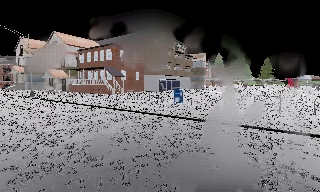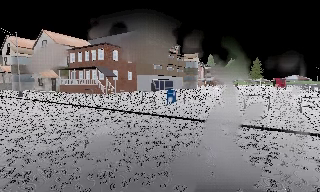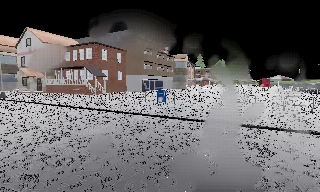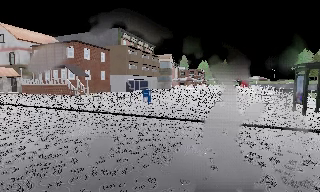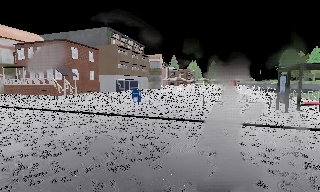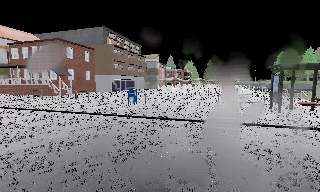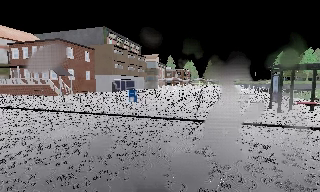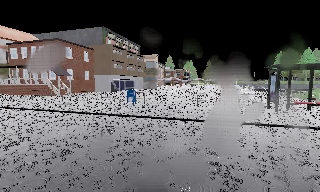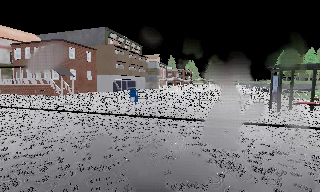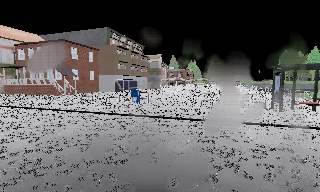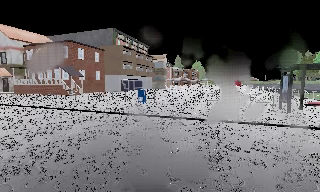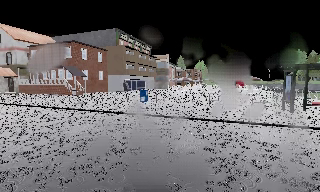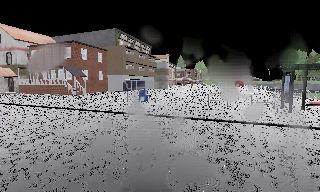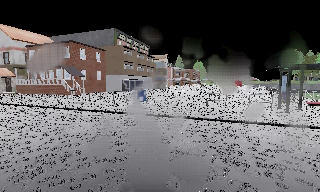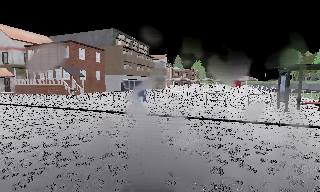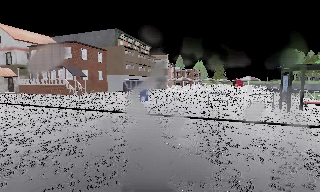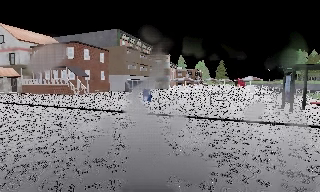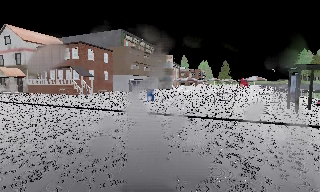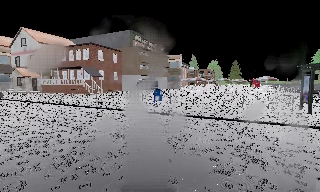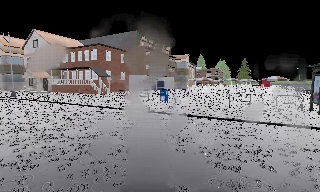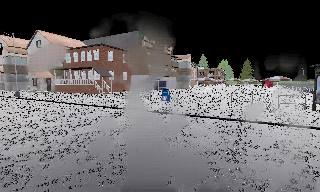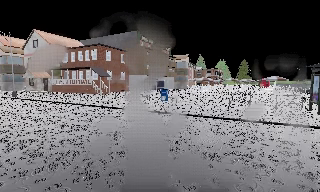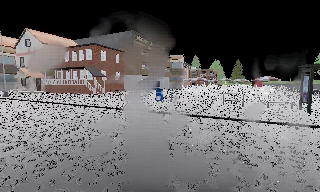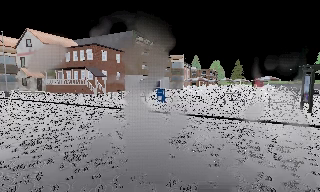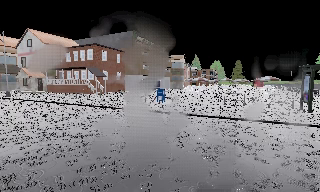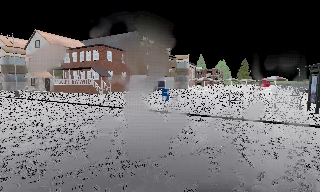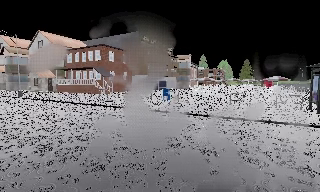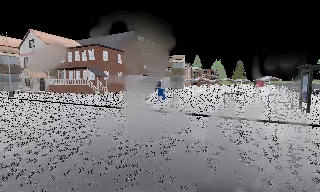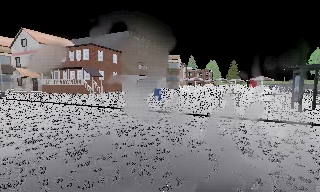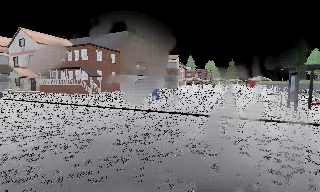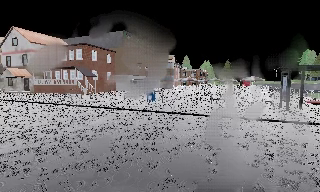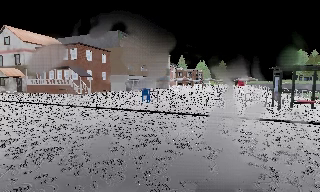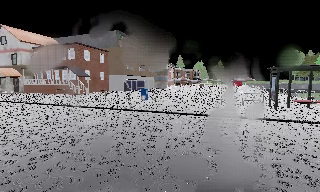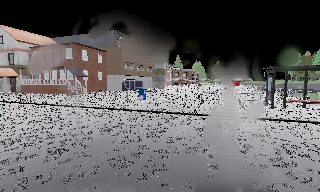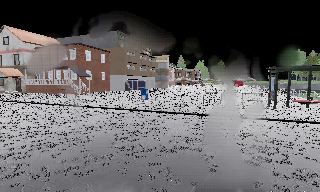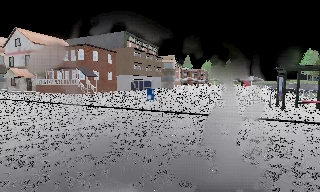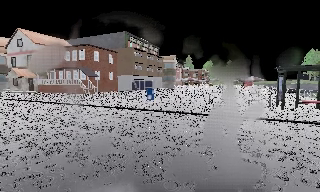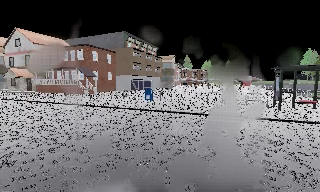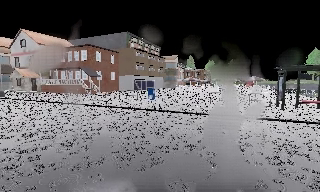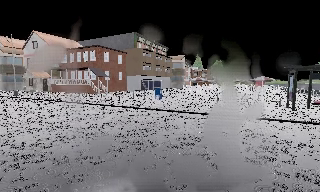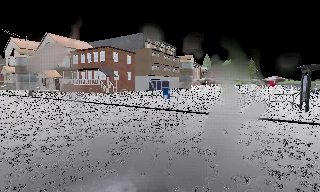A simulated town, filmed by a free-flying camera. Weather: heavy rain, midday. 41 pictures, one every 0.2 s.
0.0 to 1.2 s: The camera pans to its right, which is clockwise from overhead, by about 15 degrees.
1.2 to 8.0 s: The camera pans to its left, which is counterclockwise from overhead, by about 15 degrees. It travels backward, about 2 m, so what stands in front gets smaller.
The film runs backward here.
